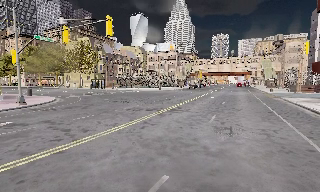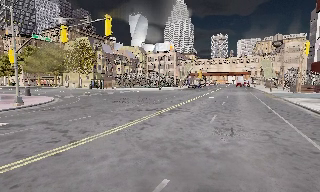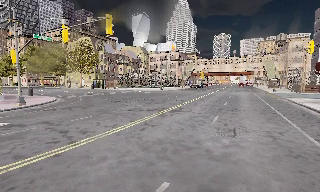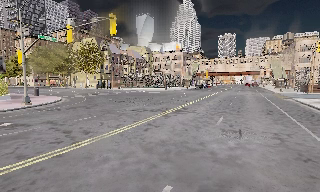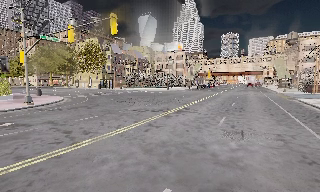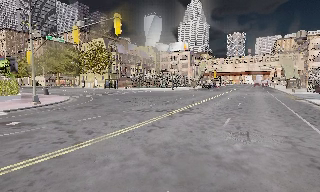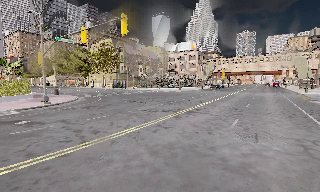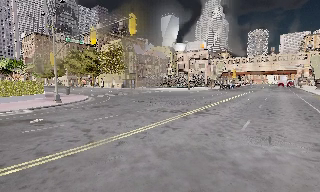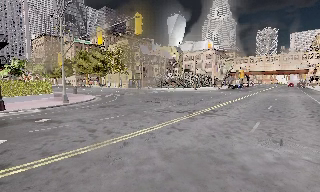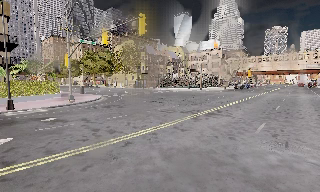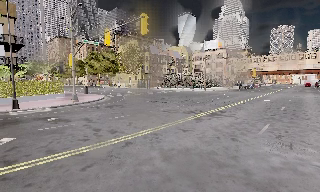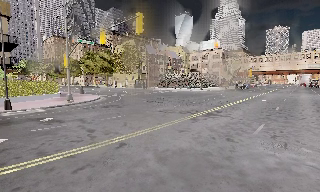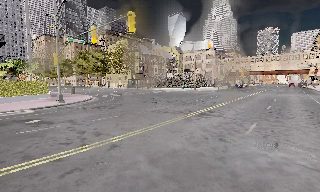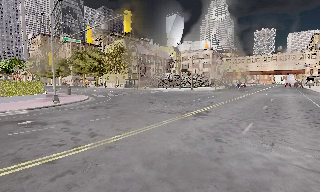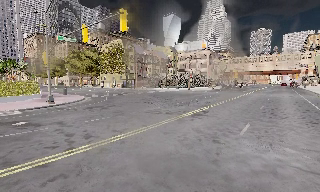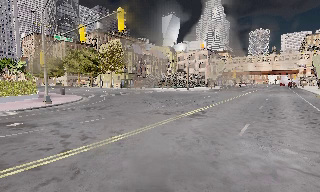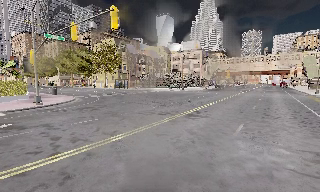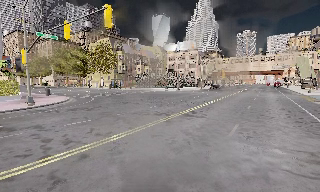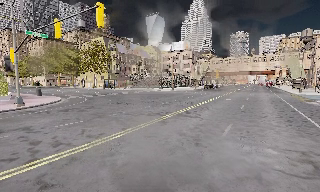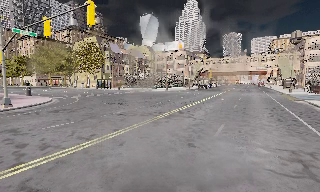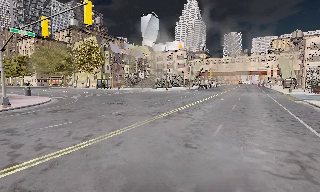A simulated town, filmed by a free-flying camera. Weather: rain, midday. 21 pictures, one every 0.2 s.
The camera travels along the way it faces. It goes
forward.
0.0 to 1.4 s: The scene slides to the right, as the camera pans about 10 degrees to its left. It travels forward, about 1 m, so what stands in front looms larger.
1.4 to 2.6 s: The camera shifts only a little, or ends up much as it began.
2.6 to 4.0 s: The camera travels forward, about 1 m, so what stands in front looms larger.
The film runs forward here.
